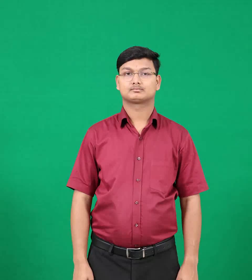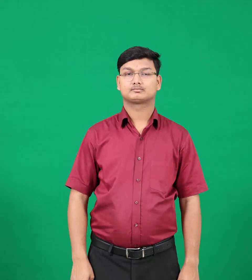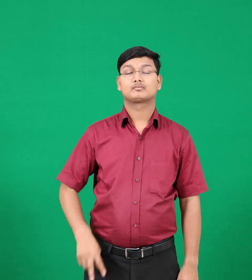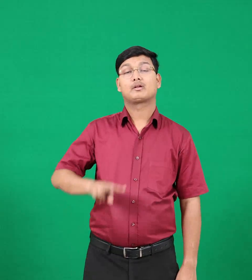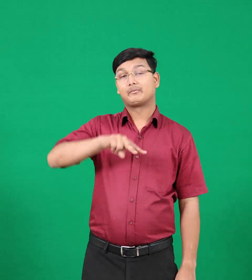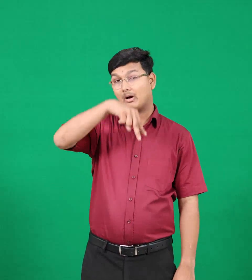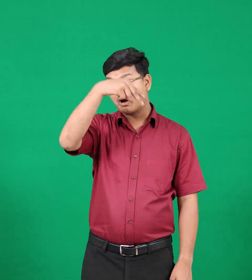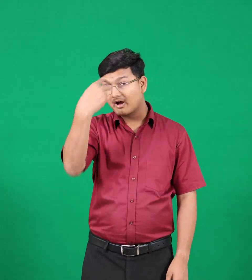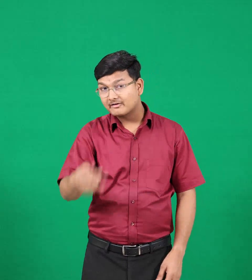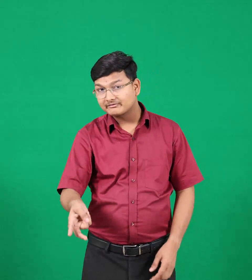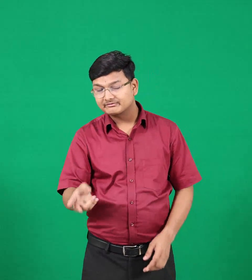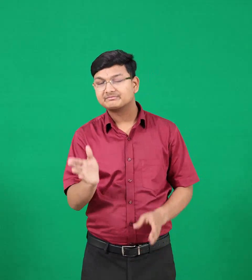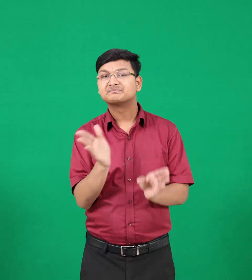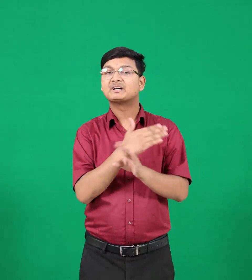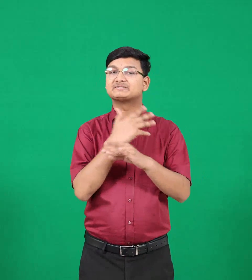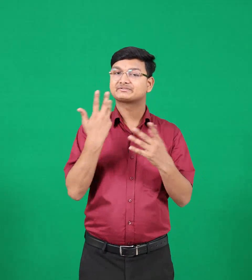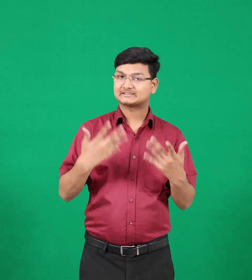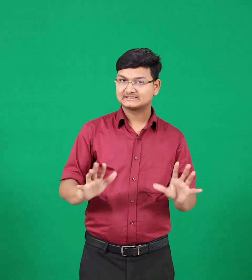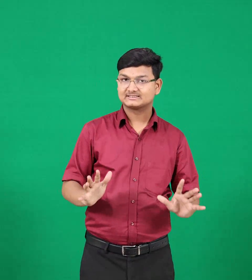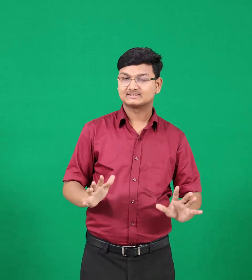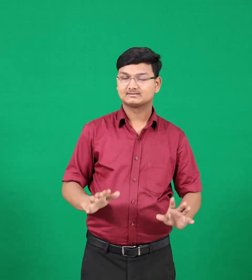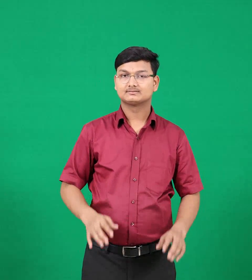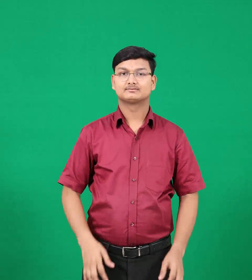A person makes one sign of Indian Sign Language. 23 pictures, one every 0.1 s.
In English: fell
